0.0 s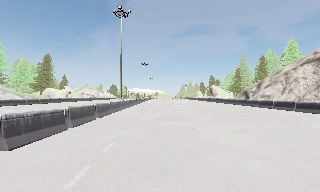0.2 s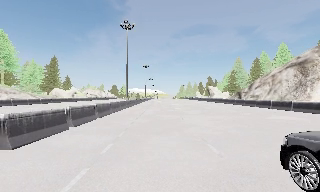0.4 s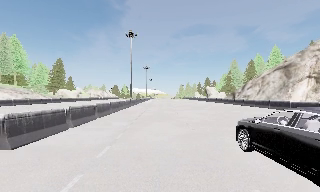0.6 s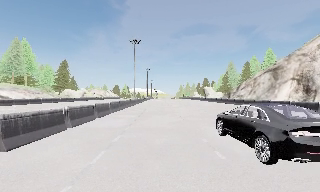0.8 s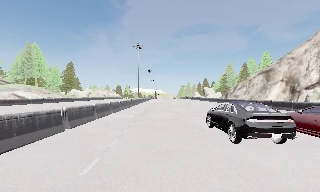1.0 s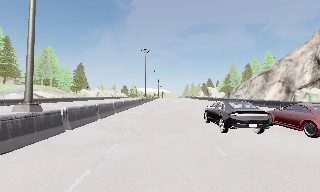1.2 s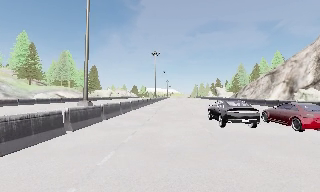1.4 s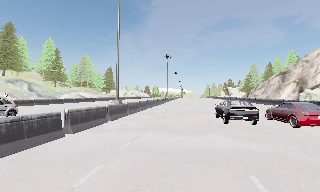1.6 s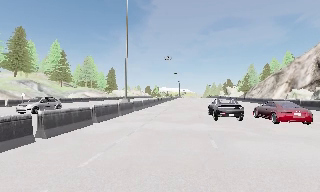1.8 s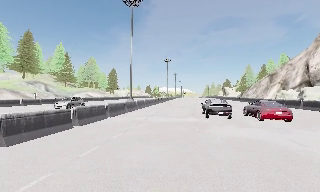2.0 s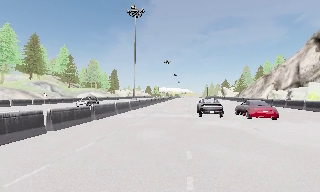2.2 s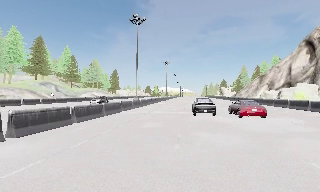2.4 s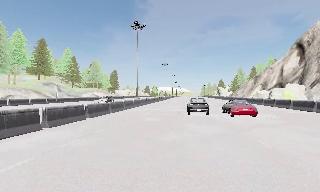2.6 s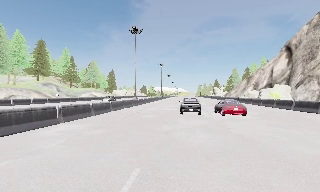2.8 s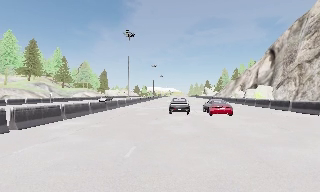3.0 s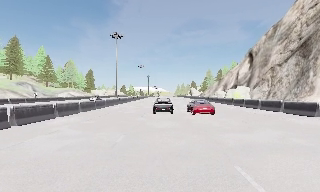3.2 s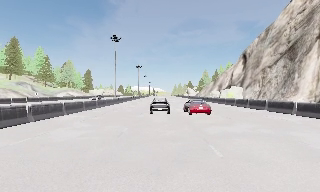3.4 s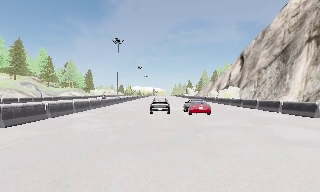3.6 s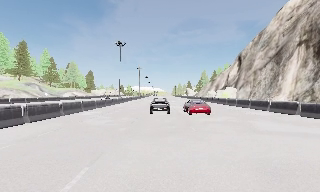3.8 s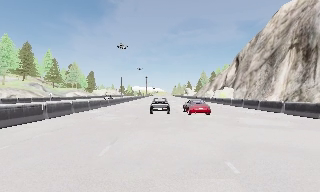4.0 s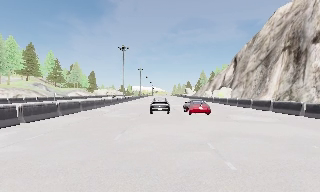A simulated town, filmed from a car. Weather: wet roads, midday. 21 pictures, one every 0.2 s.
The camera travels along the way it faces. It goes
backward.
0.0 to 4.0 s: The camera travels backward, about 50 m, so what stands in front gets smaller. It loses speed.
The film runs backward here.
